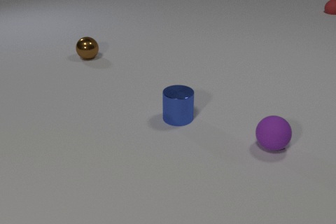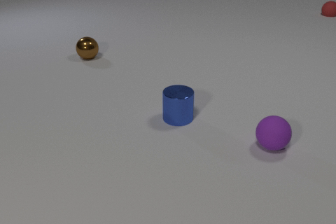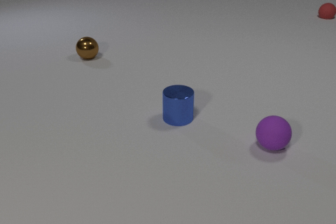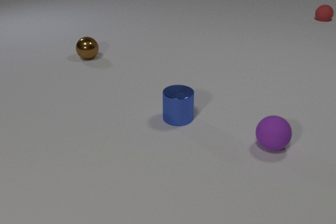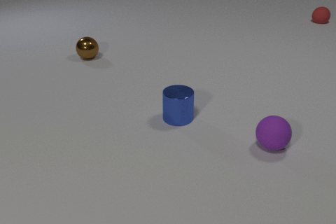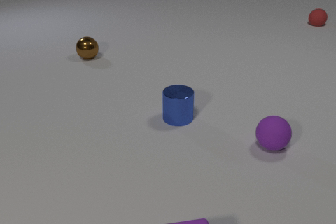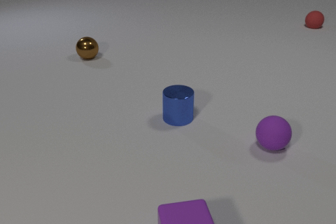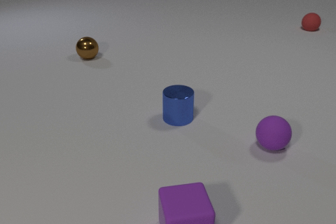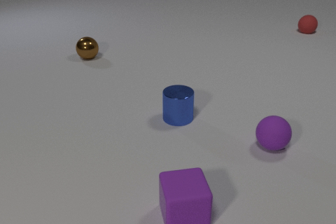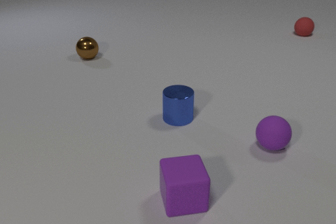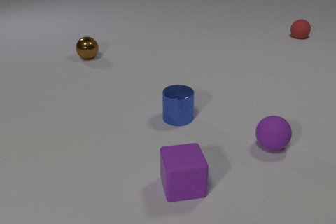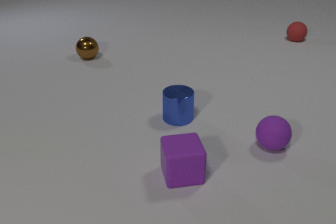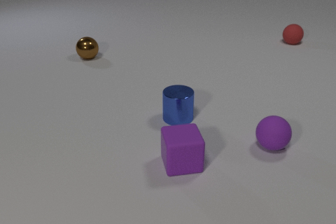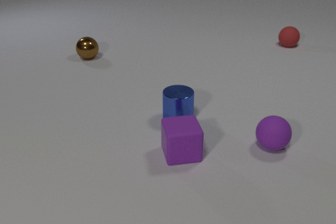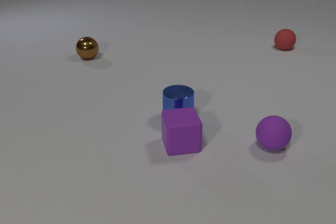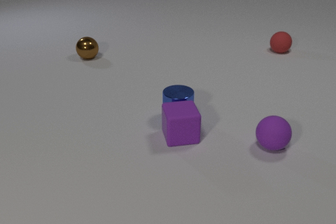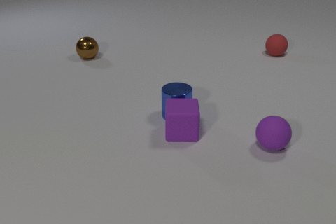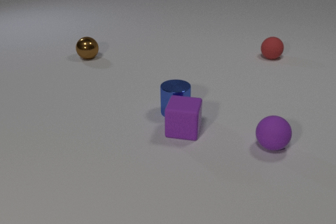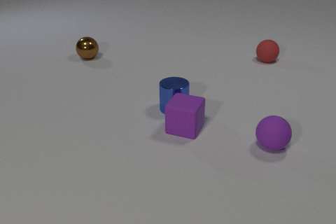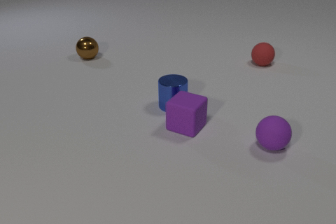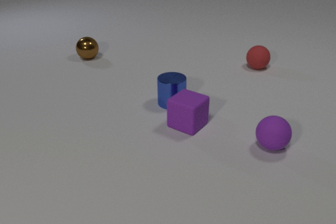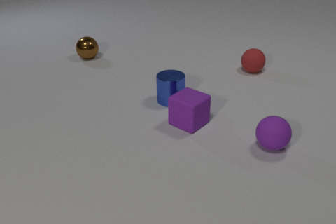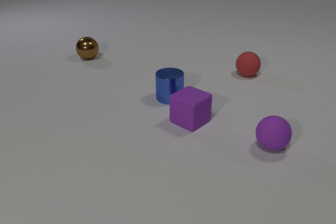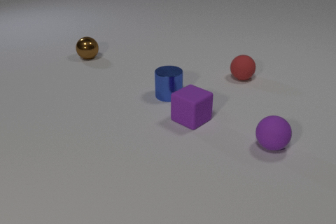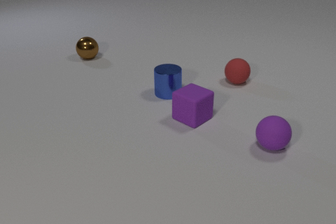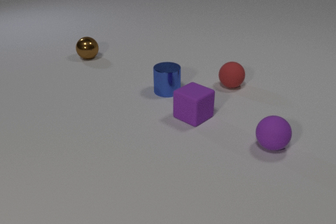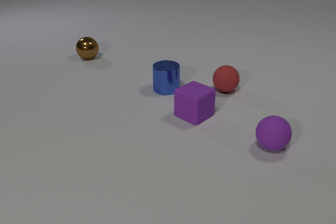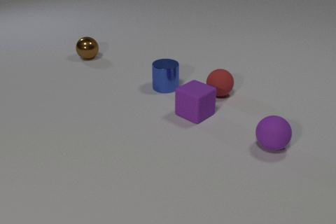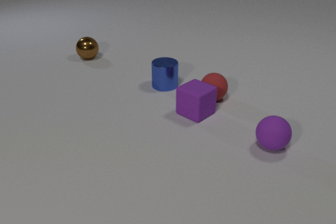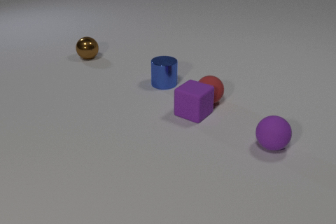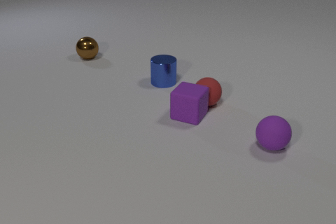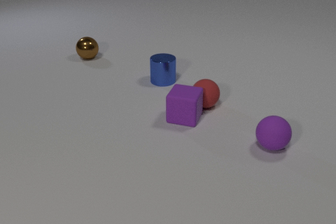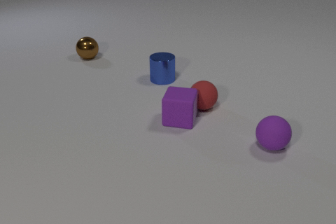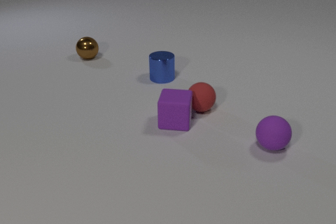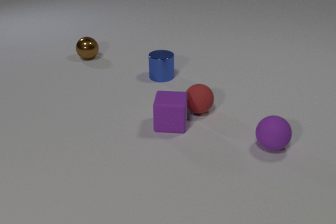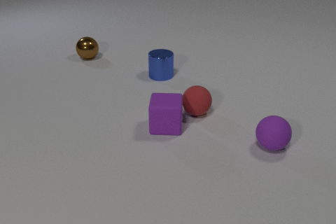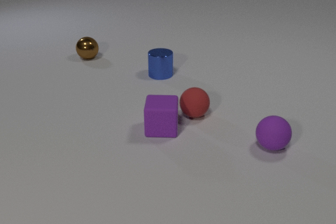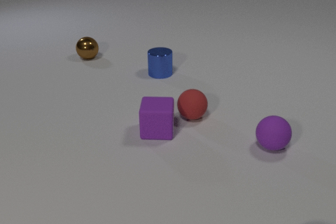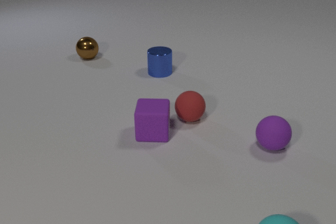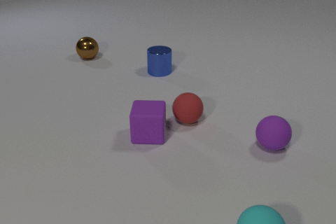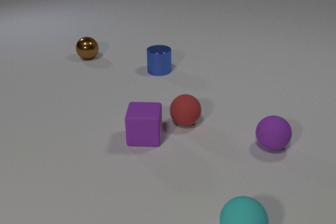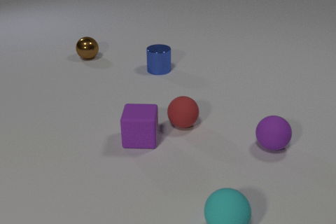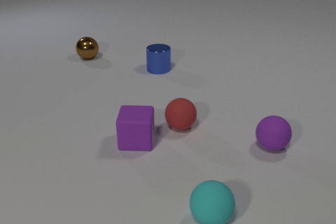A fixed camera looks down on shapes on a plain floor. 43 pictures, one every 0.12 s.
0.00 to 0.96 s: The purple rubber cube comes in at the bottom edge, slides away from the camera. The red rubber sphere rolls toward the camera.
0.96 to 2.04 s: The purple rubber cube slides away from the camera, spins clockwise seen from above by about 30 degrees, its near face sliding to the left. The blue metal cylinder slides away from the camera. The red rubber sphere rolls toward the camera. The purple rubber cube and the blue metal cylinder collide.
2.04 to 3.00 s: The purple rubber cube slides away from the camera, spins clockwise seen from above by about 30 degrees, its near face sliding to the left. The blue metal cylinder slides away from the camera. The red rubber sphere rolls toward the camera and to the left.
3.00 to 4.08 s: The purple rubber cube slides to the left and toward the camera, spins counterclockwise seen from above by about 30 degrees, its near face sliding to the right. The blue metal cylinder slides away from the camera. The red rubber sphere rolls toward the camera and to the left. The purple rubber cube and the red rubber sphere collide.
4.08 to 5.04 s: The purple rubber cube slides to the left and toward the camera. The blue metal cylinder slides away from the camera. The red rubber sphere rolls toward the camera and to the left. The cyan rubber sphere comes in at the bottom edge, rolls to the left and away from the camera.
Are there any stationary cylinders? no.
How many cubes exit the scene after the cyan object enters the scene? 0.
What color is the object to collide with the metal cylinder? purple.
